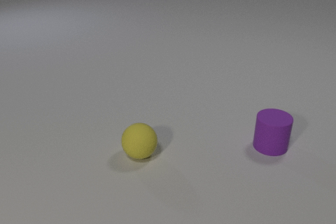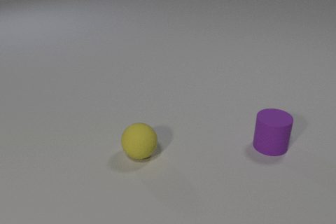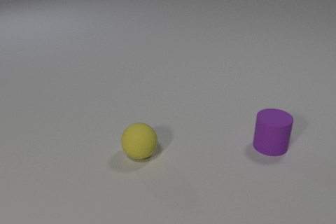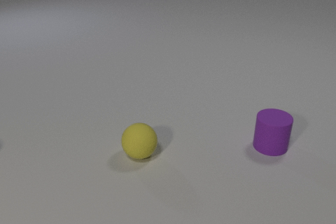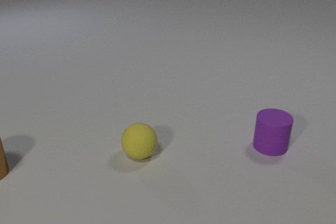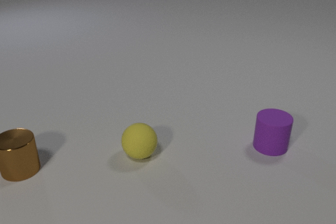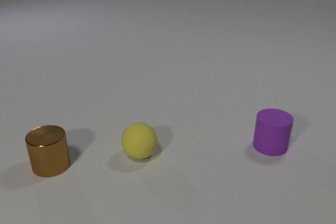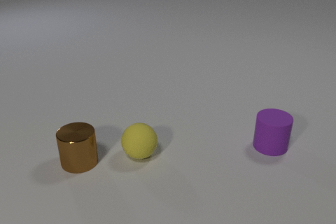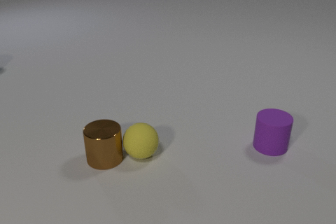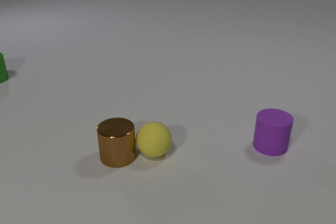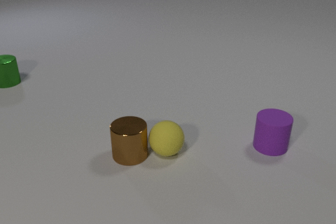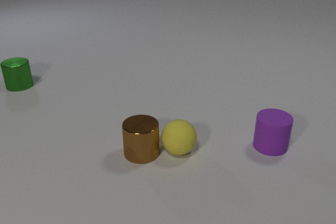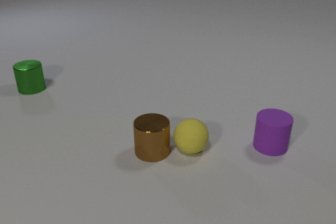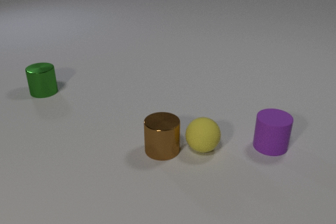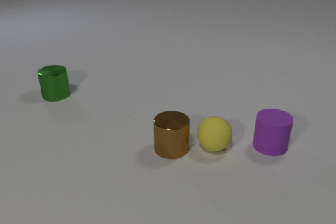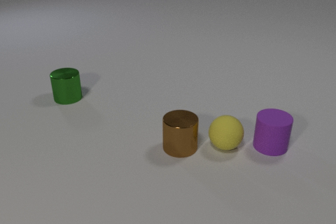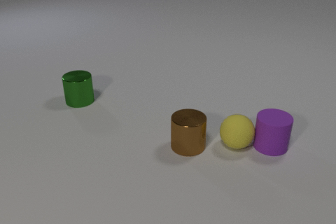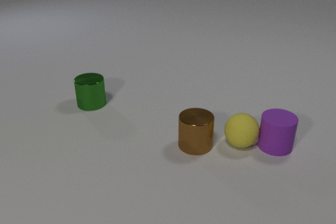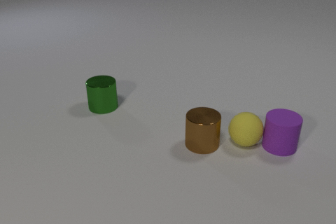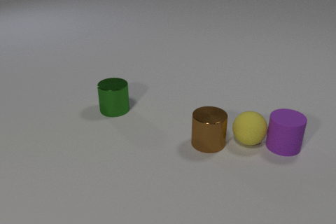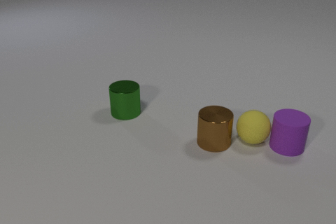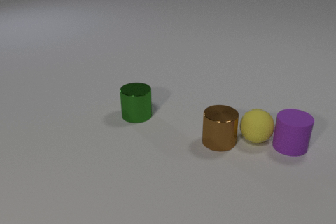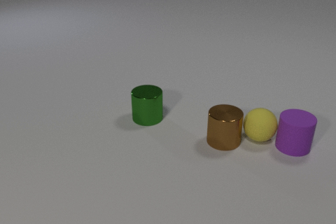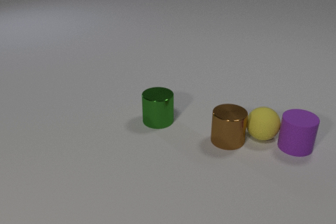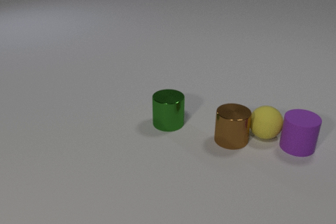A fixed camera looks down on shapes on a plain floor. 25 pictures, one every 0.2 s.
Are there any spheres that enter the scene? no.
What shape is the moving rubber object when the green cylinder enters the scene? sphere.
How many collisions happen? 2.
0.0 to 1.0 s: The brown metal cylinder comes in at the left edge, slides to the right.
1.0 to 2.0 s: The brown metal cylinder slides to the right. The yellow rubber sphere rolls to the right. The green metal cylinder comes in at the left edge, slides toward the camera and to the right. The brown metal cylinder and the yellow rubber sphere collide.
2.0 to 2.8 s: The brown metal cylinder slides to the right. The yellow rubber sphere rolls to the right. The green metal cylinder slides toward the camera and to the right.
2.8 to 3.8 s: The brown metal cylinder slides to the right. The yellow rubber sphere rolls to the right and away from the camera. The green metal cylinder slides to the right and toward the camera. The purple rubber cylinder slides to the right. The yellow rubber sphere and the purple rubber cylinder collide.
3.8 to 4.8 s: The brown metal cylinder slides to the right and away from the camera. The yellow rubber sphere rolls to the right and away from the camera. The green metal cylinder slides to the right and toward the camera. The purple rubber cylinder slides to the right.
